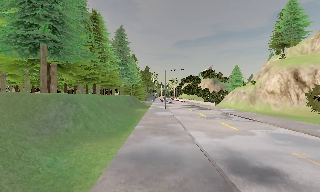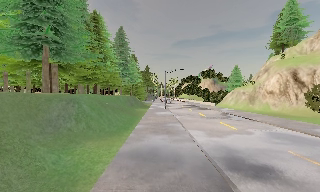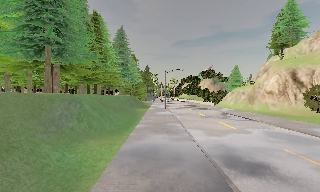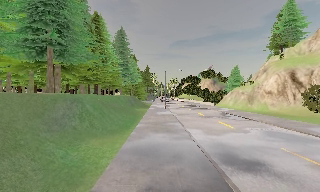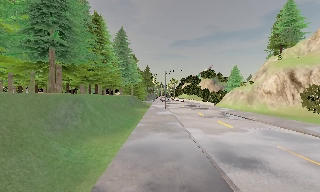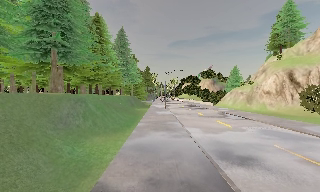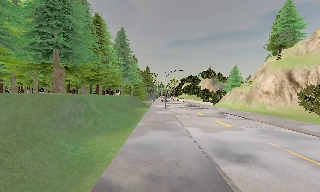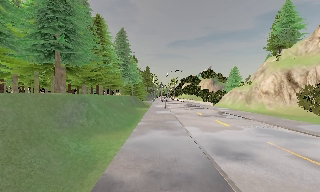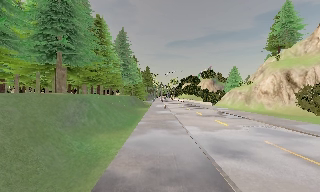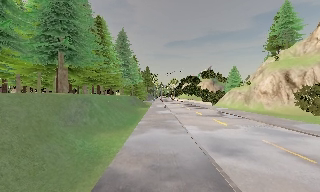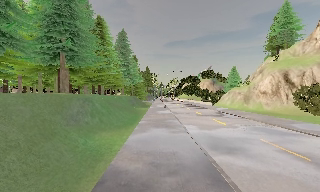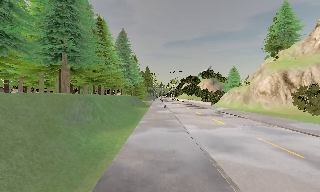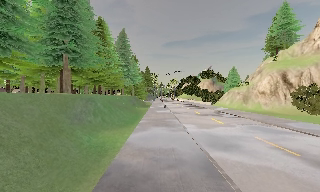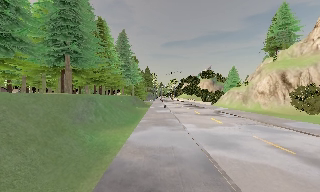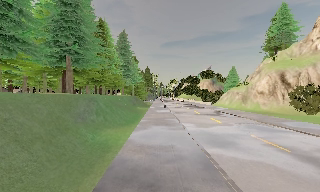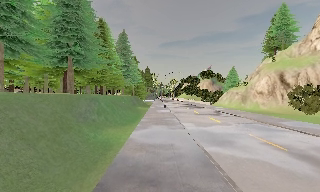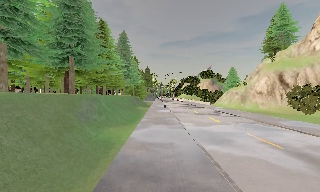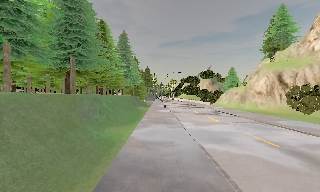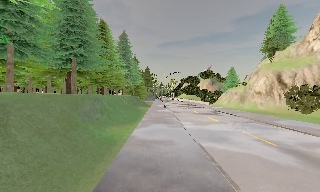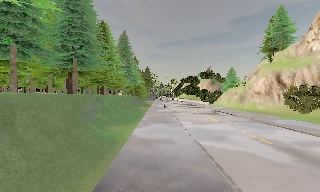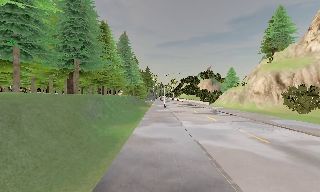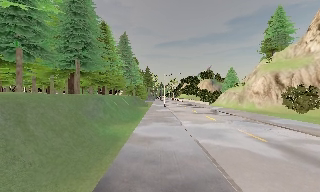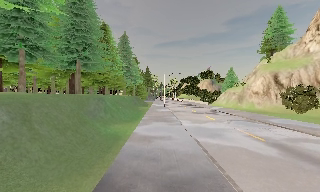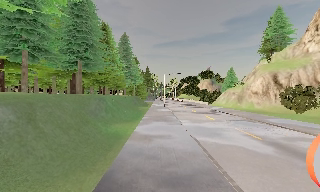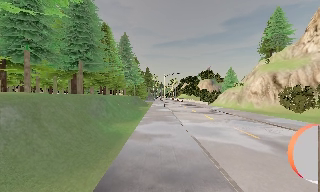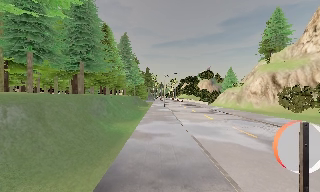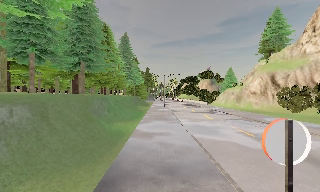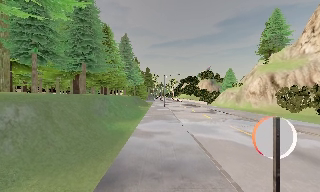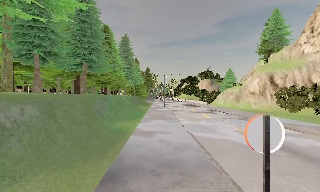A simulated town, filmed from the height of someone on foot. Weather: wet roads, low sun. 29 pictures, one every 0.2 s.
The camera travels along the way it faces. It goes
backward.
0.0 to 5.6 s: The camera travels backward, about 7 m, so what stands in front gets smaller.
The film runs backward here.
